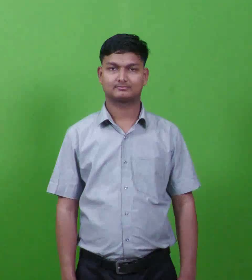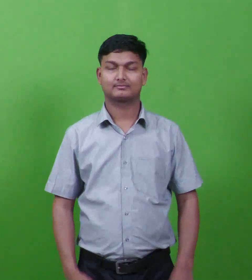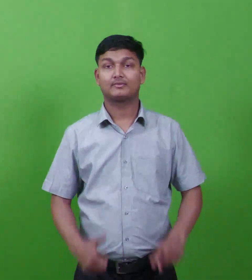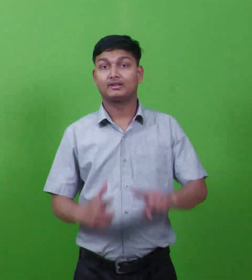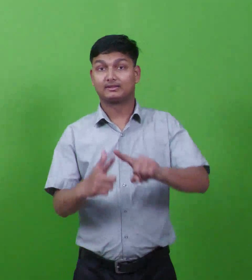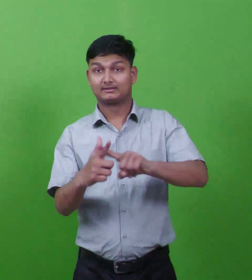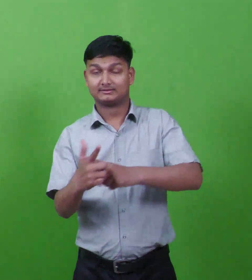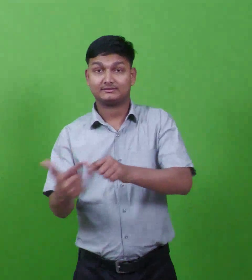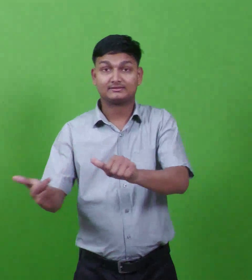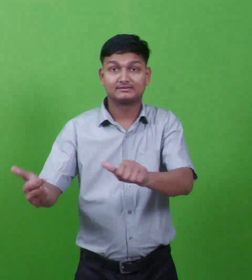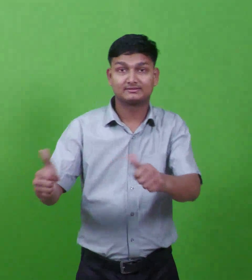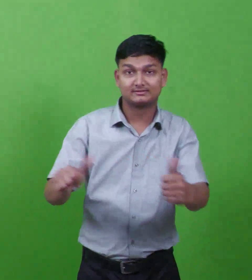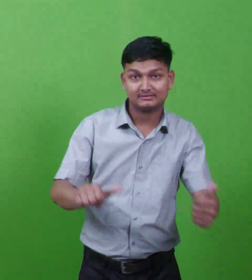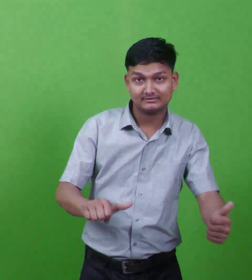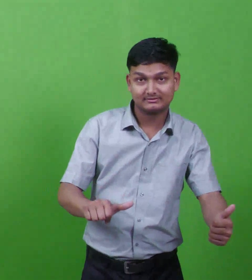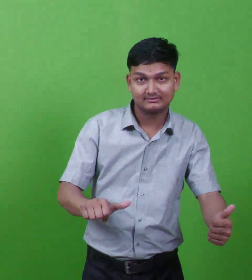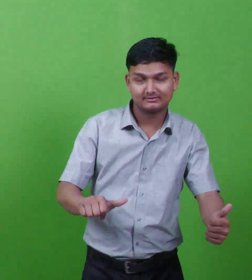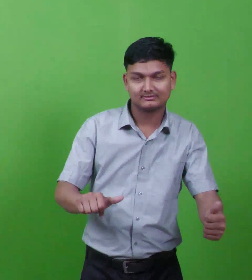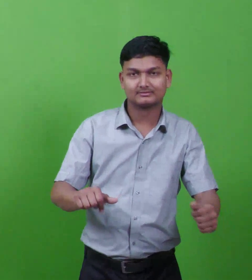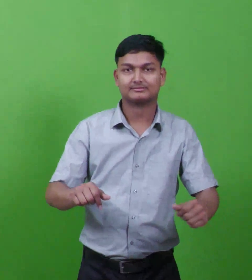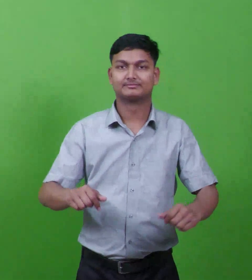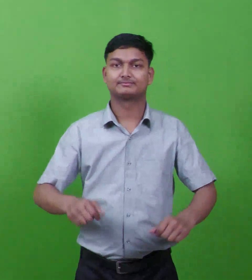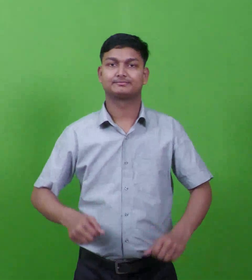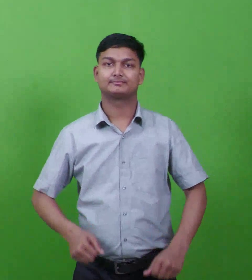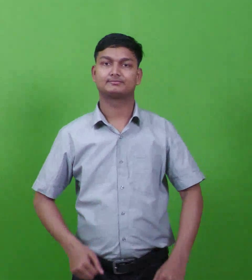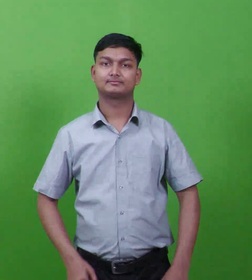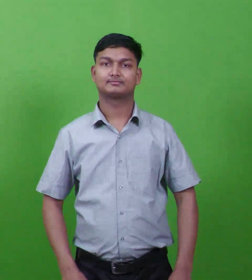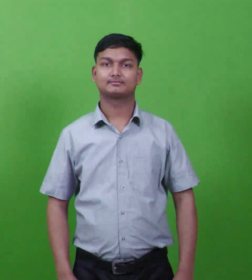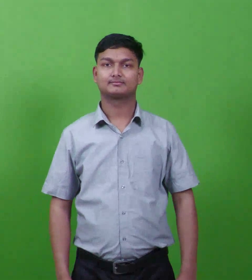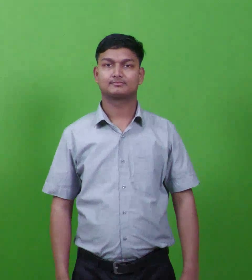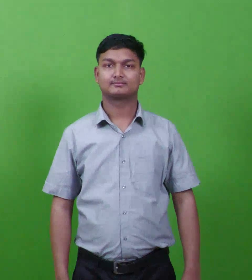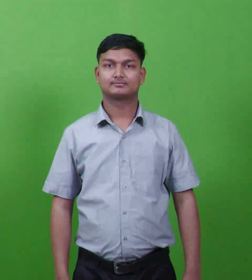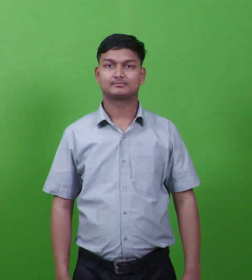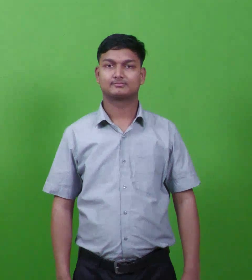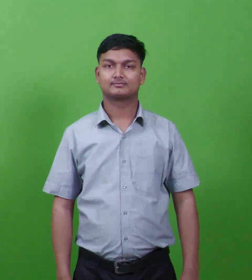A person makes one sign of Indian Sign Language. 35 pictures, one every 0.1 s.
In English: john the baptize
